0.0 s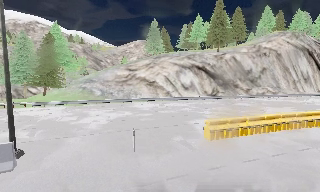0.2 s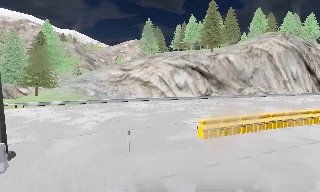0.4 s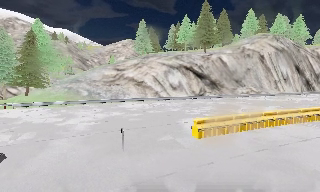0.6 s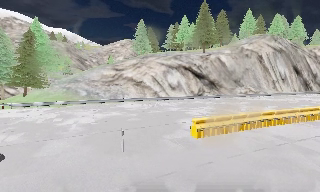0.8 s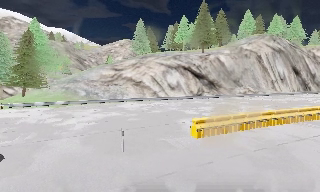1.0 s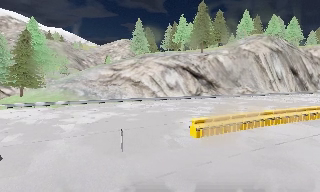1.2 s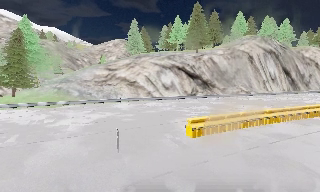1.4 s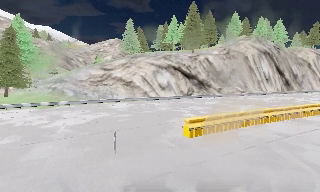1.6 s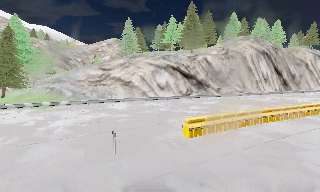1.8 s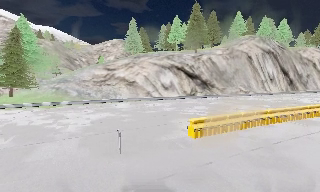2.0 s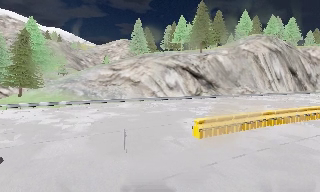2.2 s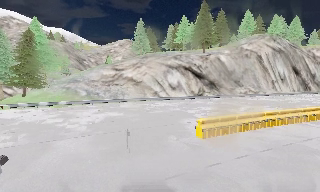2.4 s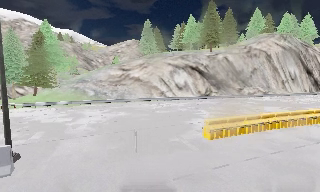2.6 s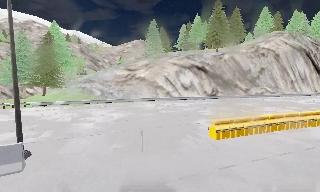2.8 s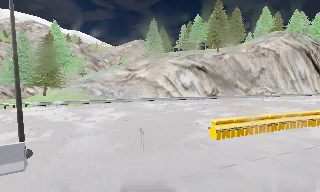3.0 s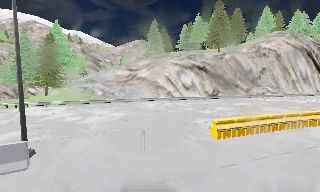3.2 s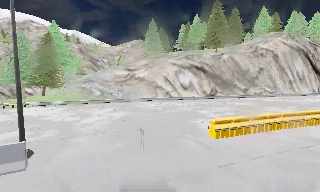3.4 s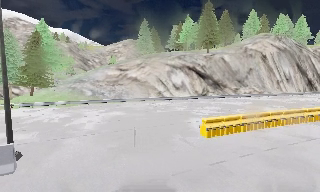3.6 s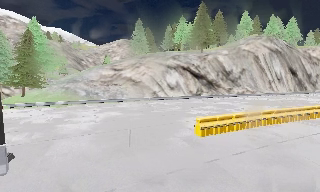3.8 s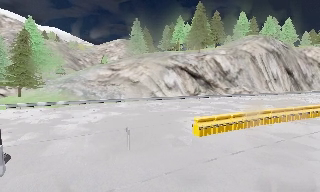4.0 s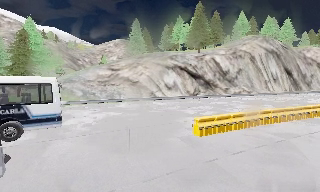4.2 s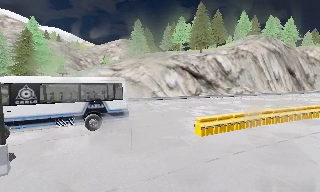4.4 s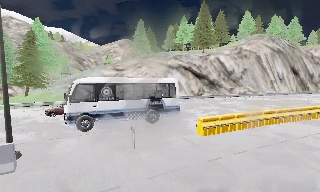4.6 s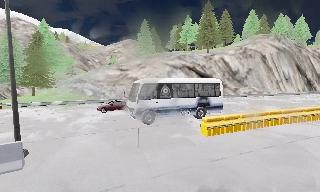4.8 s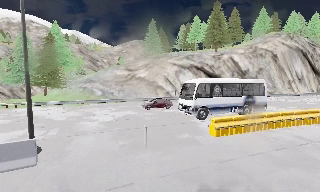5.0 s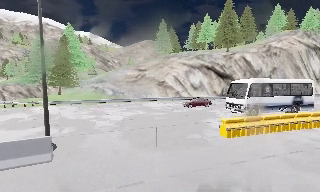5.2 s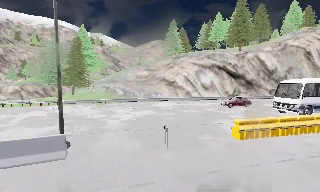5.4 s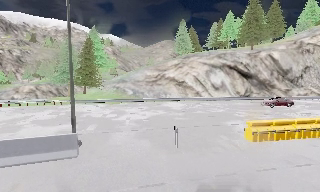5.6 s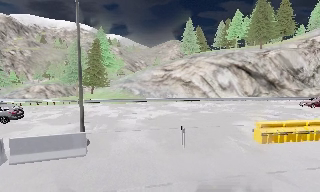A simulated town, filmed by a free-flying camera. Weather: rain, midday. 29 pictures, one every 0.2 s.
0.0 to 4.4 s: The camera travels to its left and backward, about 1 m.
4.4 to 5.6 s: The camera pans to its left, which is counterclockwise from overhead, by about 15 degrees.
The film runs backward here.
